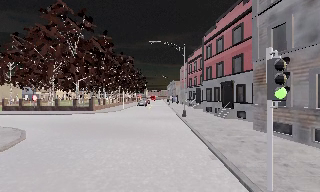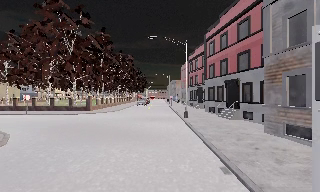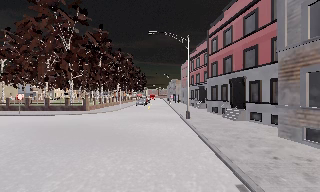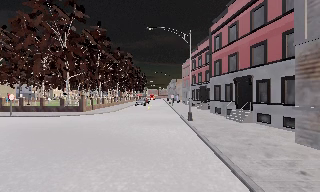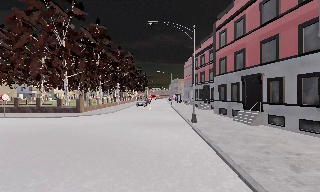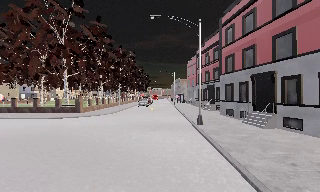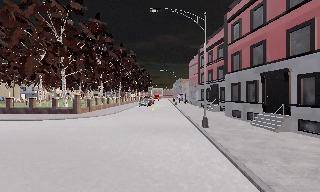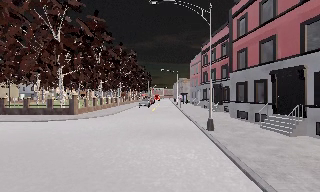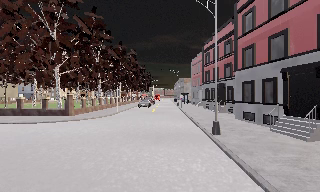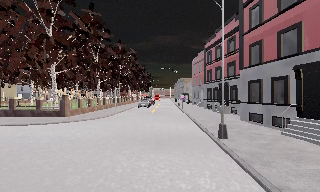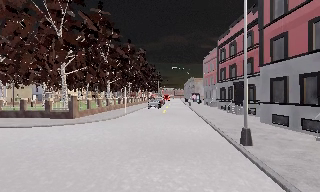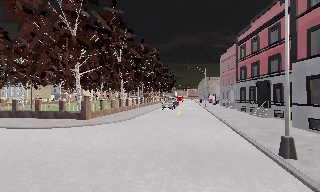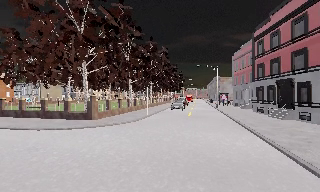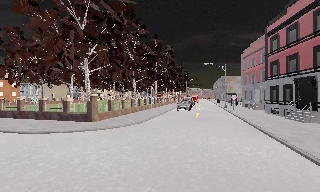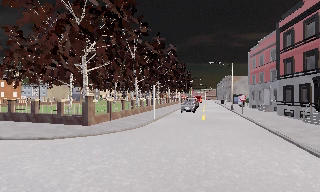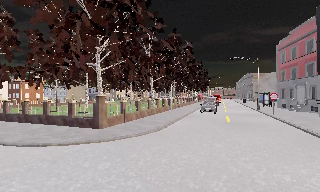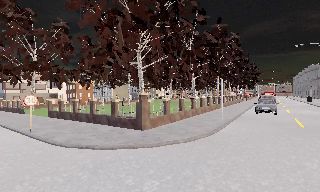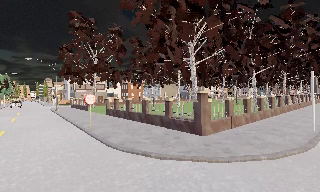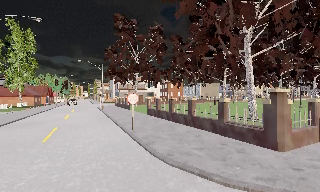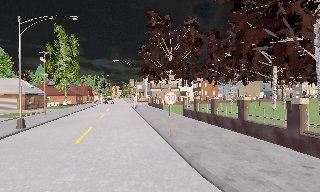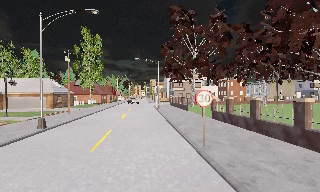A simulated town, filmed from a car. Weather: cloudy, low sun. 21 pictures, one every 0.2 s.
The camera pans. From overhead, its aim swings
counterclockwise.
The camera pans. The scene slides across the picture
to the right.
0.0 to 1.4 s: The camera travels forward, about 7 m, so what stands in front looms larger.
1.4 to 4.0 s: The scene slides to the right, as the camera pans about 80 degrees to its left. It travels forward, about 16 m. It gains speed.
The film runs forward here.
